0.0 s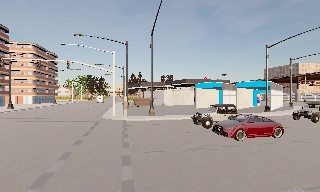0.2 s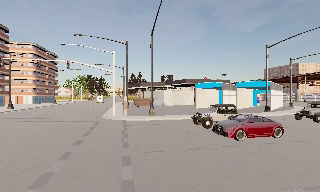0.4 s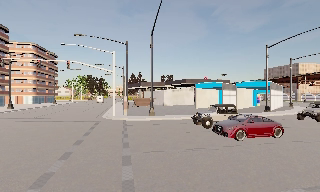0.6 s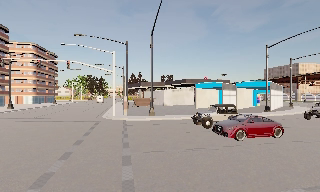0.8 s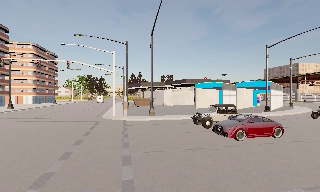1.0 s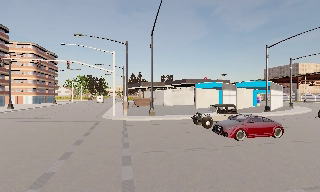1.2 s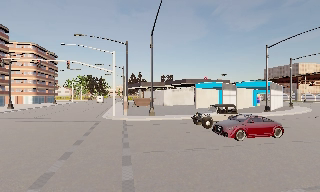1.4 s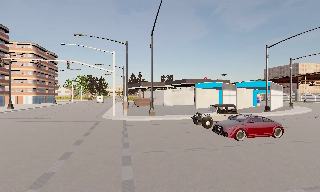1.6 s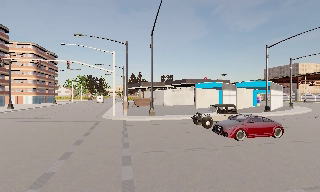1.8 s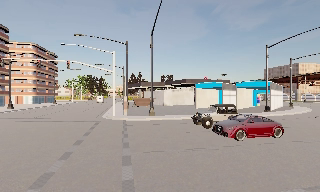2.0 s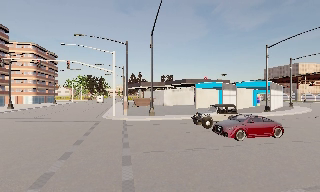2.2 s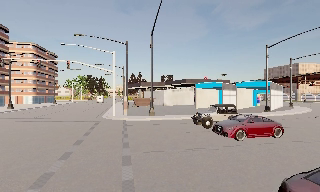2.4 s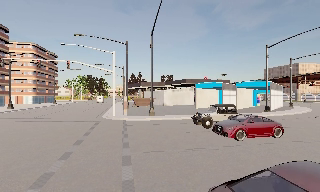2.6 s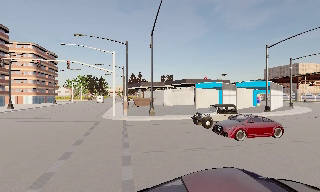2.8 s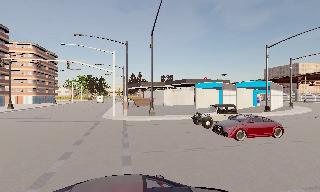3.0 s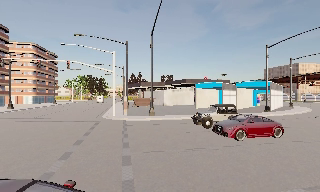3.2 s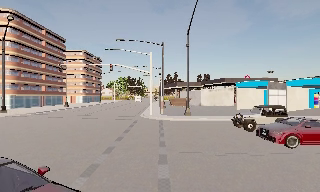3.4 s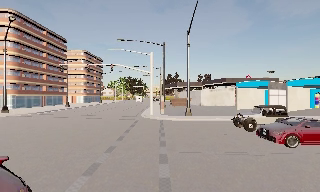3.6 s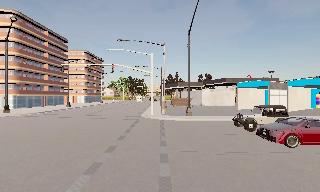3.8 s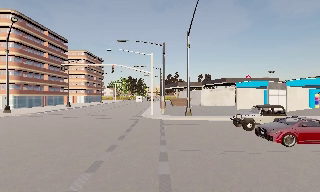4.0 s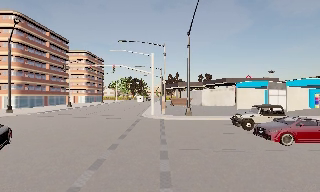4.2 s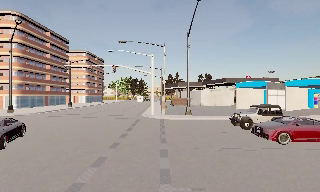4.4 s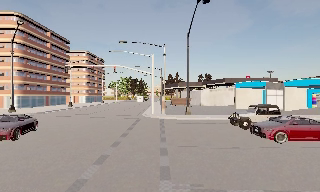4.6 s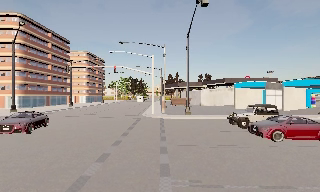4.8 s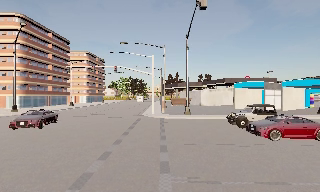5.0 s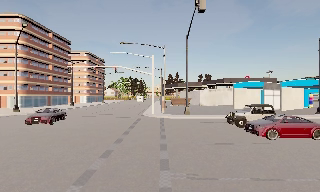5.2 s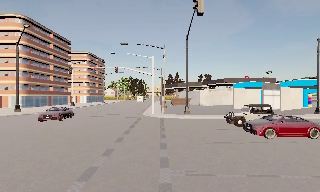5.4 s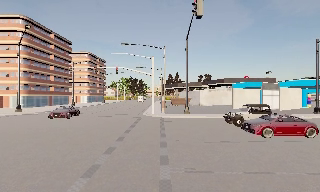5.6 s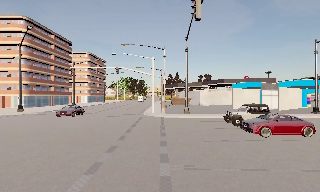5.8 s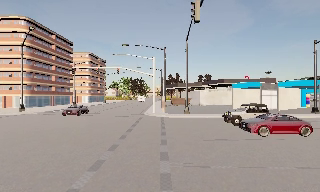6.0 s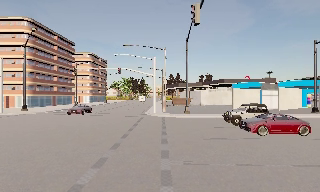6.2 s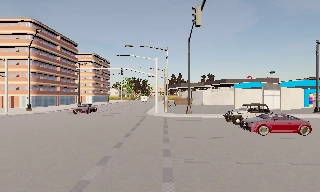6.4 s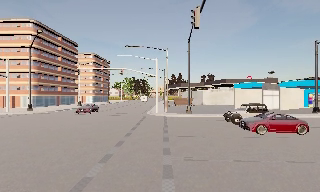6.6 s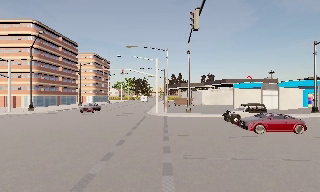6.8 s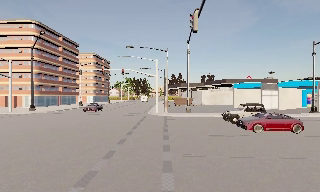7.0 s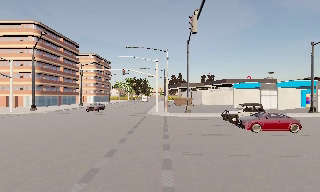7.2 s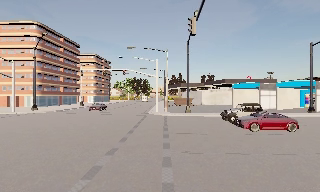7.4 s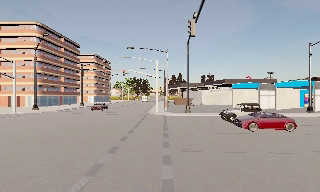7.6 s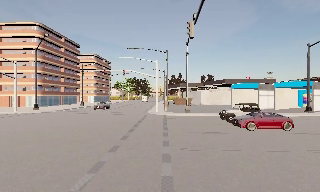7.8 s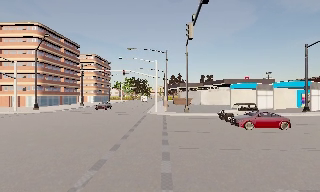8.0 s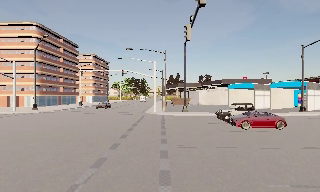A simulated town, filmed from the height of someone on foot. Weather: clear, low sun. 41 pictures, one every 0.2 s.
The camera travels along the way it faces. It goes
backward.
0.0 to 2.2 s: The camera keeps its place and its aim.
2.2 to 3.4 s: The camera pans to its left, which is counterclockwise from overhead, by about 15 degrees.
3.4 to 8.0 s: The camera travels backward, about 4.5 m, so what stands in front gets smaller.
The film runs backward here.
